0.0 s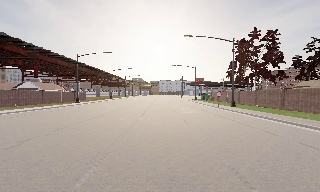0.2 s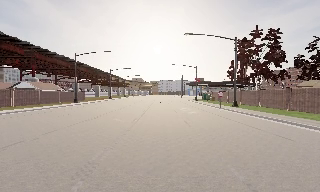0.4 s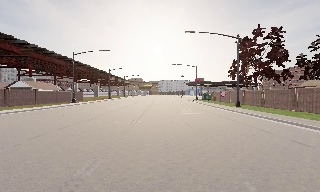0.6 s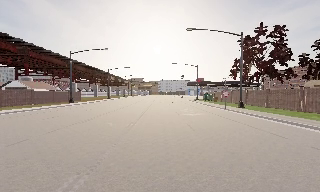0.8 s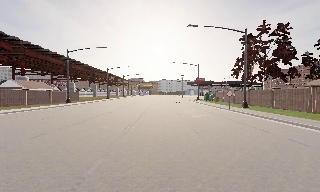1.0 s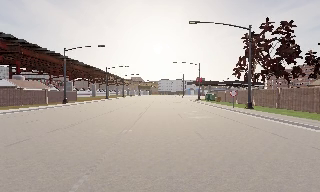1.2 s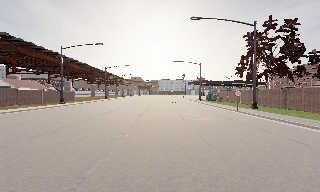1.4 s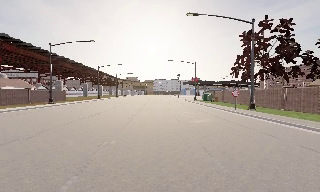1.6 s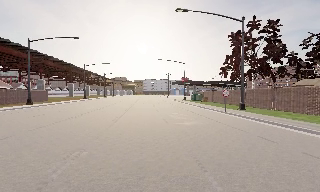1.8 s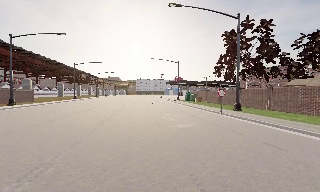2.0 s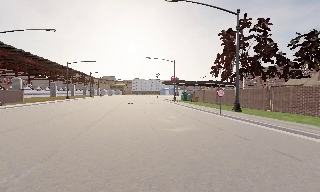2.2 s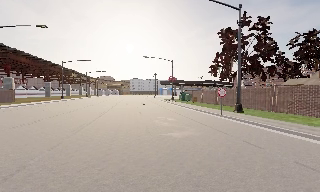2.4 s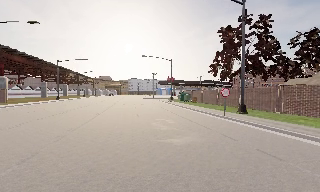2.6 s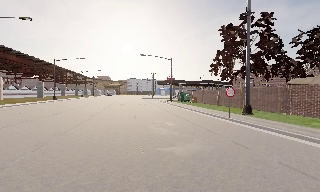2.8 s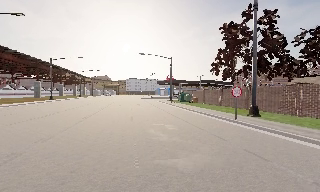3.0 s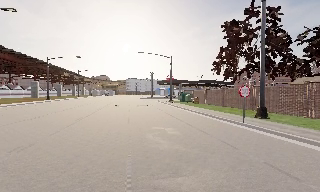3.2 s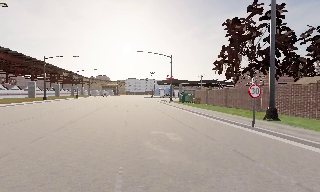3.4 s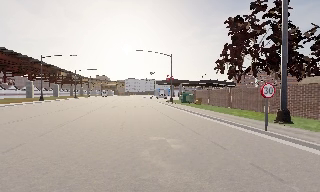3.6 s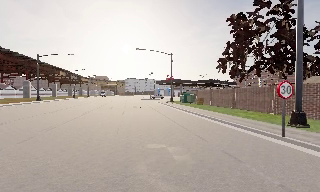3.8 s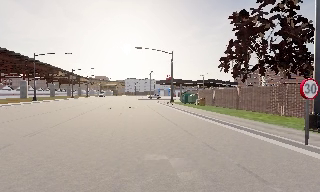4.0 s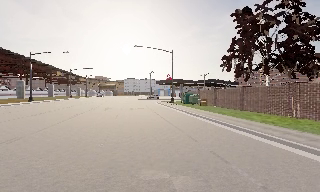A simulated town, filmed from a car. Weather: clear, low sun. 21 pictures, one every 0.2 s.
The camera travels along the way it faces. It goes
forward.
0.0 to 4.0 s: The scene slides to the left, as the camera pans about 10 degrees to its right. It travels forward, about 20 m, so what stands in front looms larger.
The film runs forward here.
